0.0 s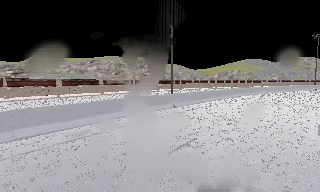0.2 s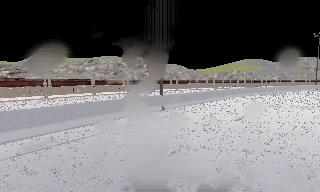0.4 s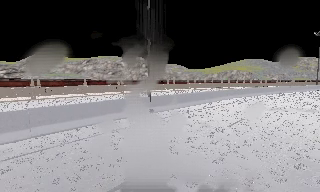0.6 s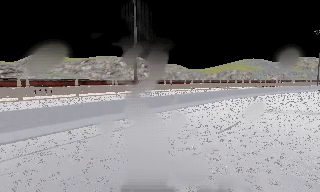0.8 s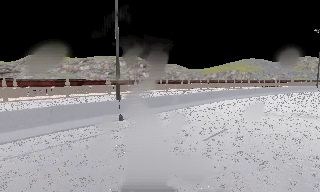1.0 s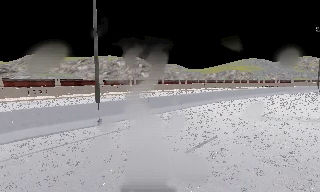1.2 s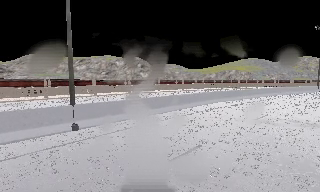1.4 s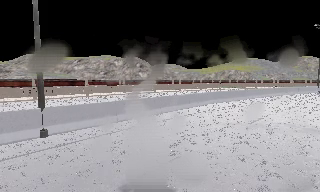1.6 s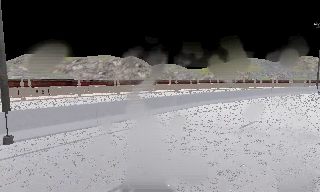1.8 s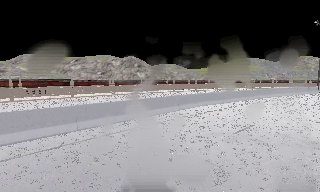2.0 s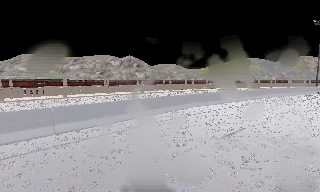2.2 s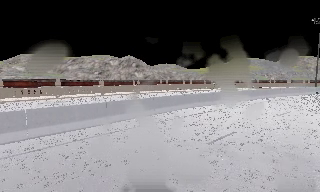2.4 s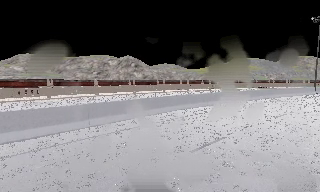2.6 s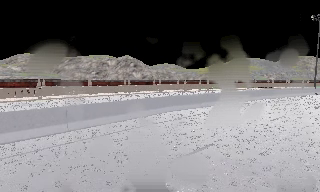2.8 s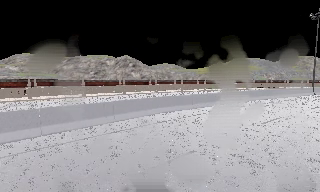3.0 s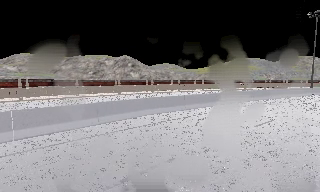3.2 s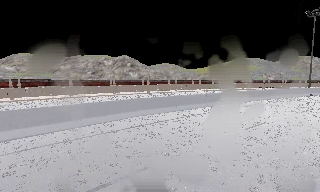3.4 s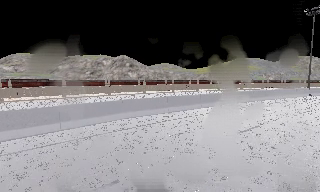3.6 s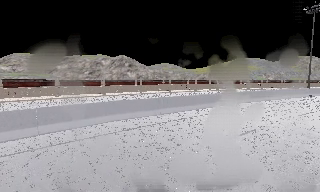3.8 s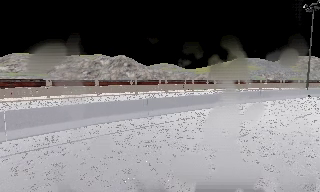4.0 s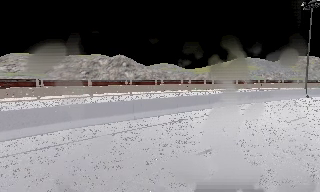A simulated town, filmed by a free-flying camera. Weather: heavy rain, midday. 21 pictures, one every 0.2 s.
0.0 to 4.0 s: The camera travels to its right and forward, about 20 m, so close, fixed things drift to the left.
The film runs forward here.
